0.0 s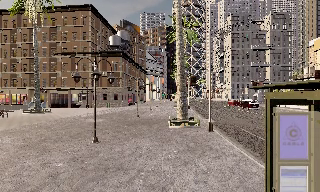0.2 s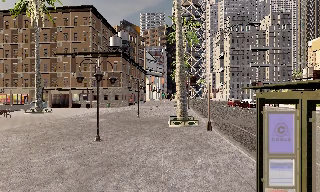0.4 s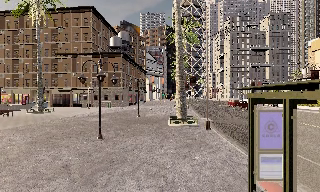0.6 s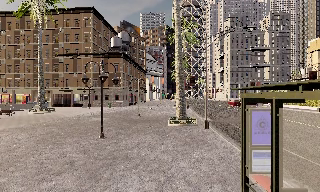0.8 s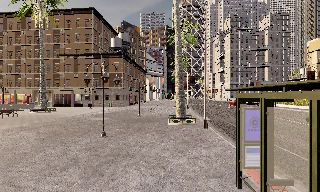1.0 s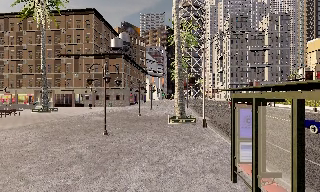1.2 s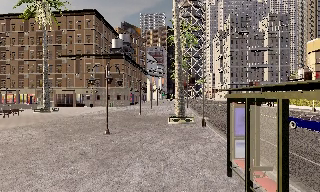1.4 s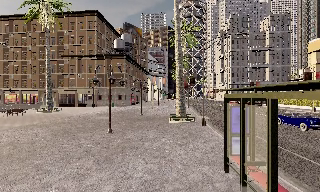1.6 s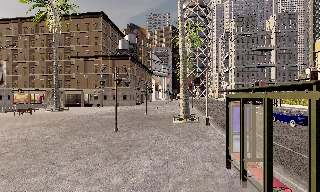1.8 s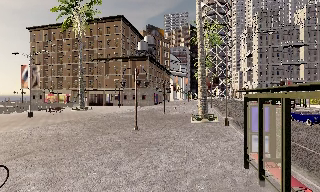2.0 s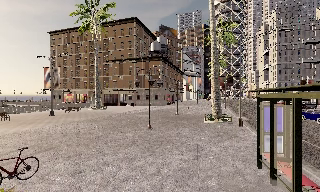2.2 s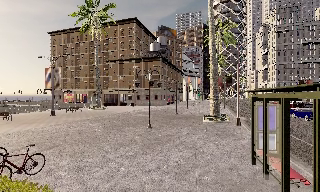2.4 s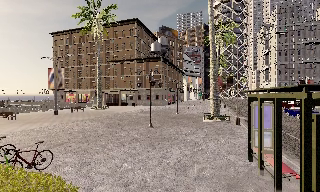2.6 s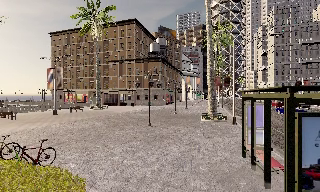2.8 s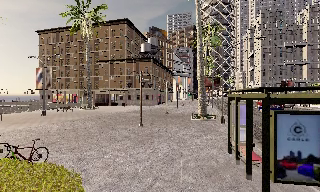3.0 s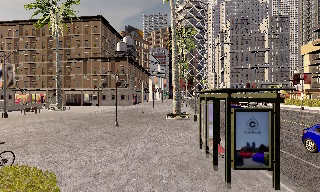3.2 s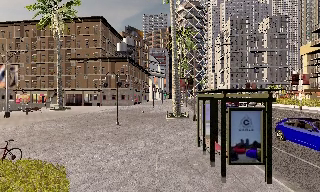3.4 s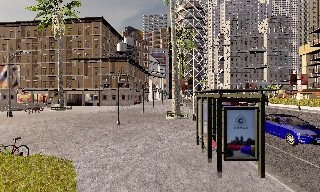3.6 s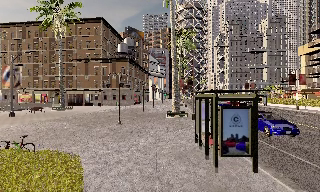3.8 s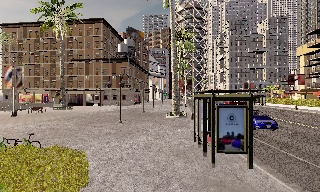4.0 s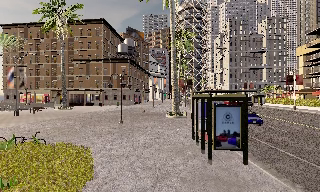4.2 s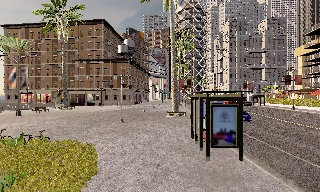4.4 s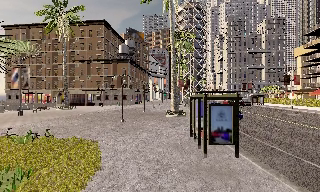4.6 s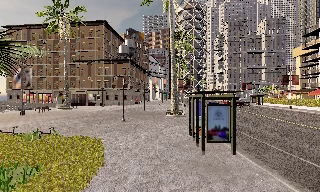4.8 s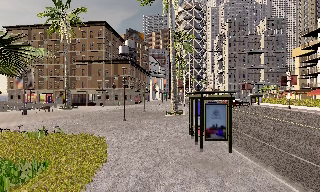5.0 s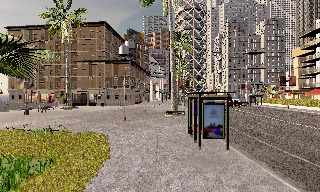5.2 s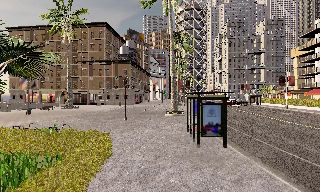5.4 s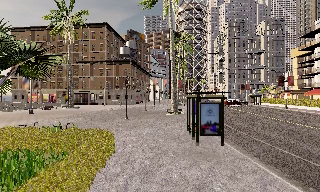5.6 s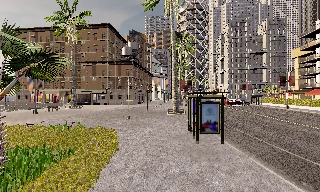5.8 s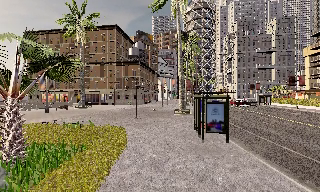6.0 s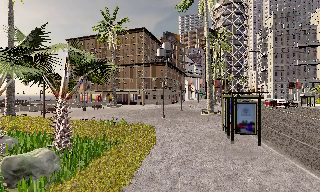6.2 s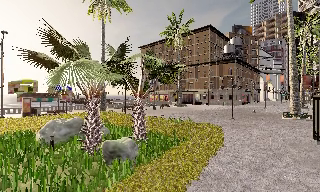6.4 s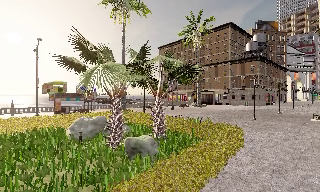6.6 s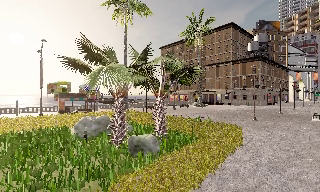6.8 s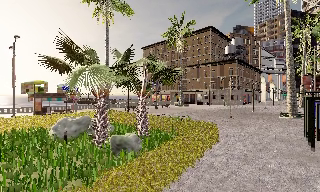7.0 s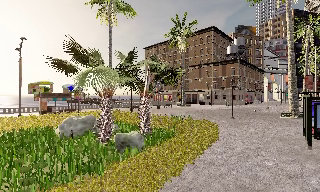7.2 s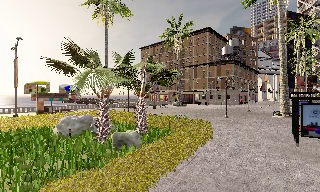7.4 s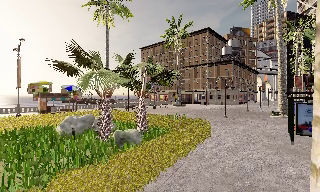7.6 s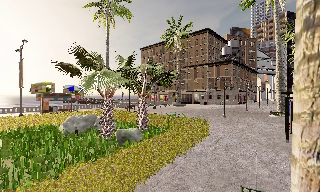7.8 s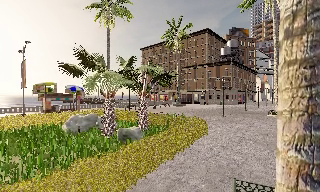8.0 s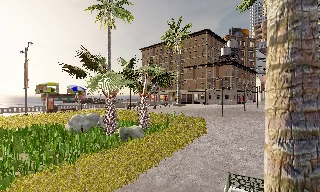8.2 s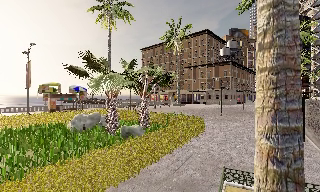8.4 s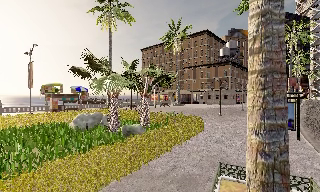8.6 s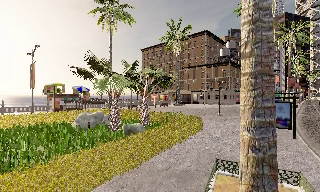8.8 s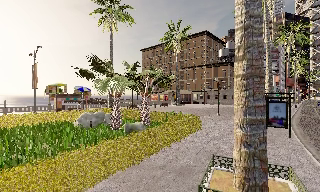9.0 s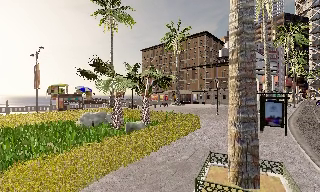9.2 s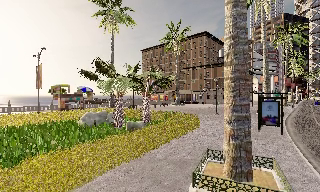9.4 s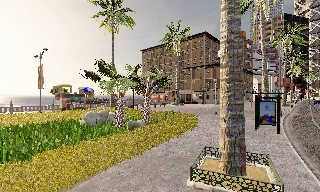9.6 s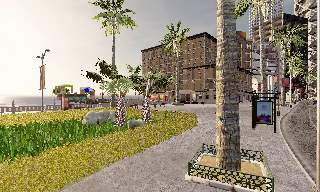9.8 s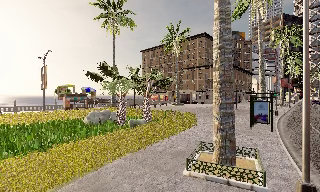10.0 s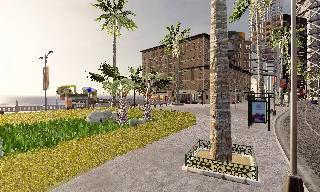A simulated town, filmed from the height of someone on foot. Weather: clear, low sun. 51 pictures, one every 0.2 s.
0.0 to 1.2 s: The camera travels backward, about 2 m, so what stands in front gets smaller.
1.2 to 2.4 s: The scene slides to the right, as the camera pans about 15 degrees to its left. It travels backward, about 2 m, so what stands in front gets smaller.
2.4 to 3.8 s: The camera swings to its right by about 10 degrees, and the scene slides to the left. It travels backward, about 2 m, so what stands in front gets smaller.
3.8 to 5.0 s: The camera travels backward, about 2 m, so what stands in front gets smaller.
5.0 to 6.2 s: The scene slides to the right, as the camera pans about 35 degrees to its left. It travels backward, about 2 m.
6.2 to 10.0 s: The camera travels backward, about 6 m, so what stands in front gets smaller.
The film runs backward here.
